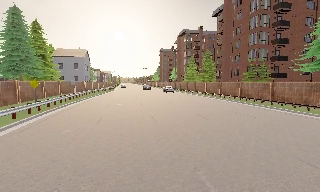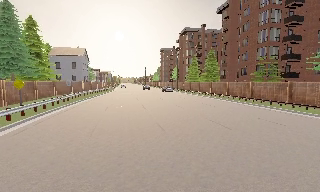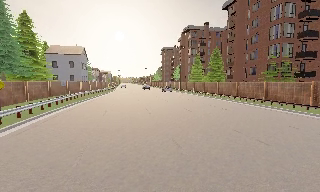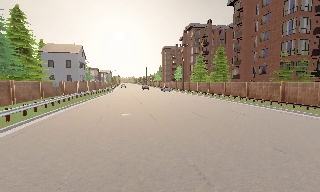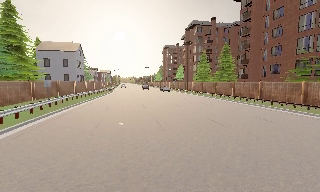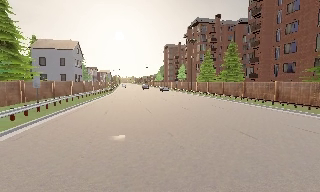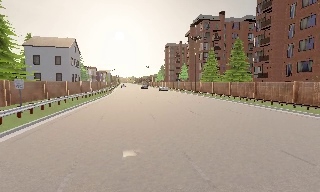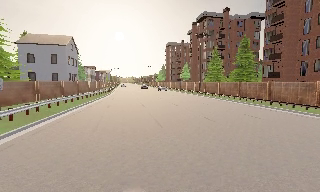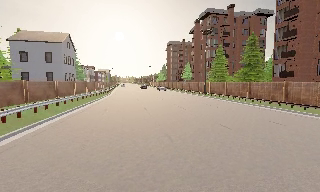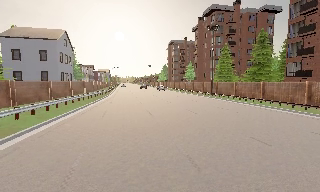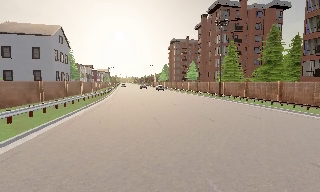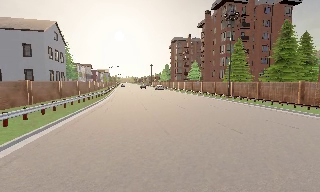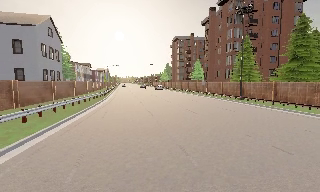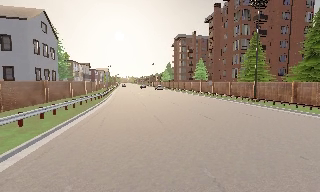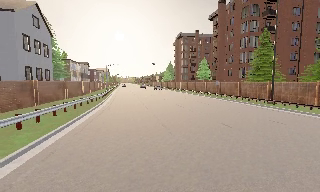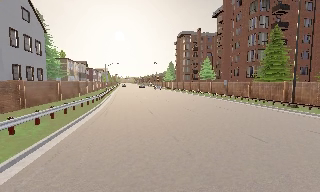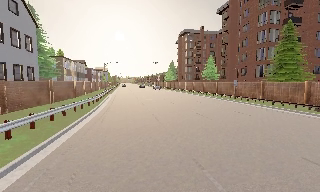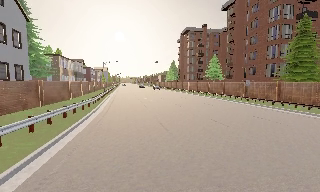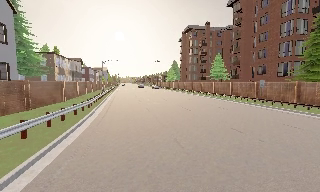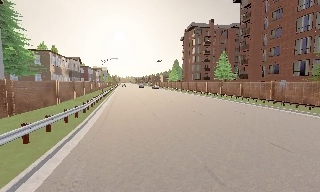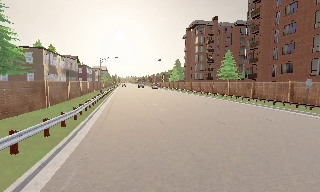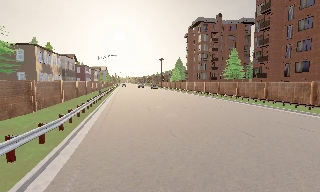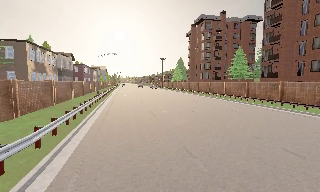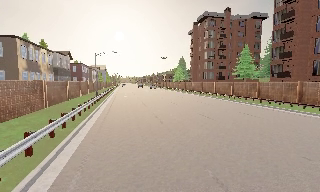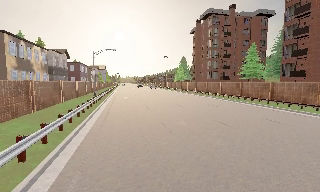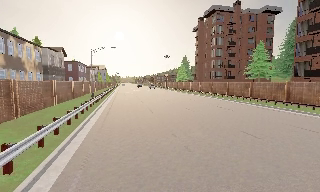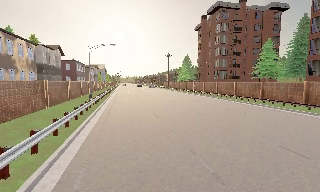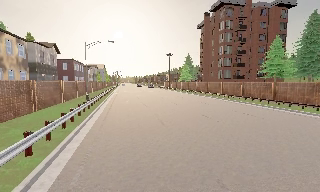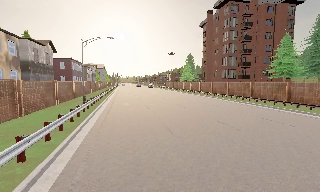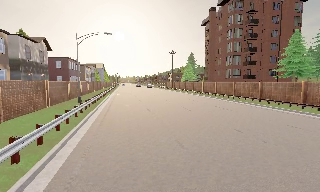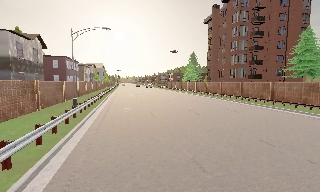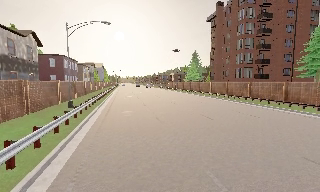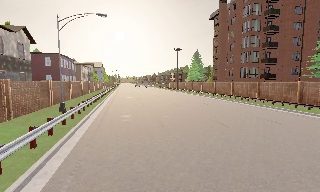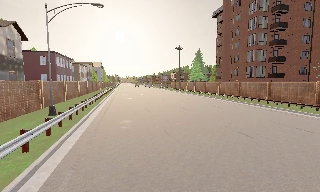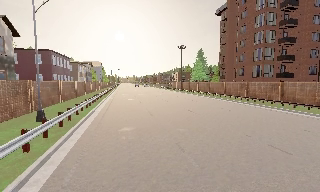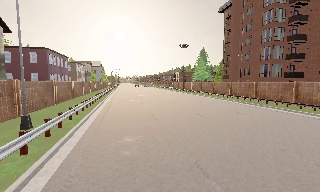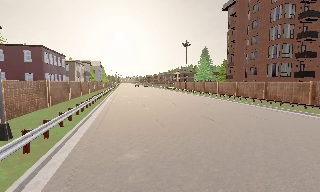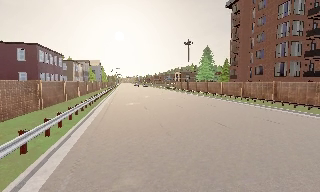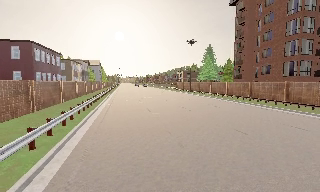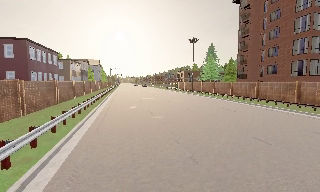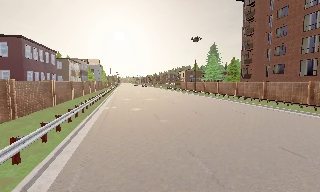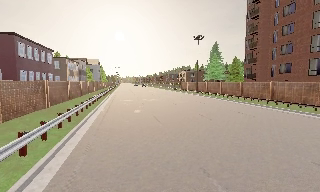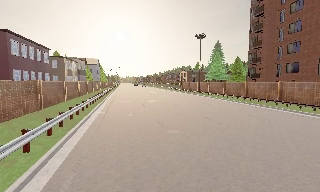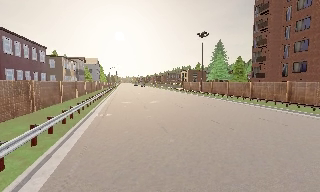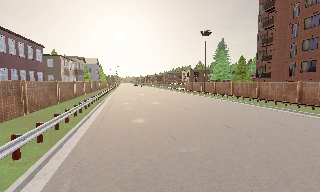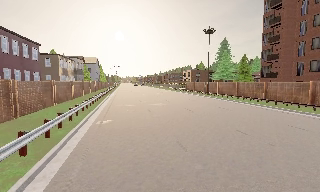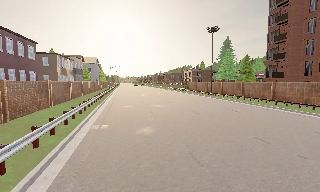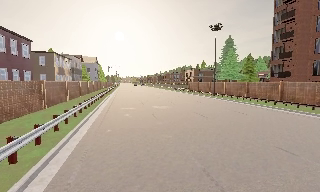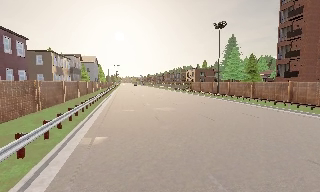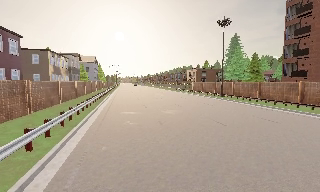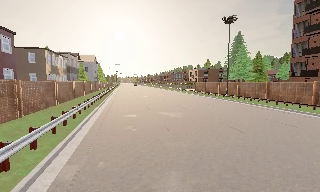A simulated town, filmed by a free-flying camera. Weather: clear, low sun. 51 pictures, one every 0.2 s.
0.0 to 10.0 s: The camera travels forward, about 90 m, so what stands in front looms larger. It loses speed.
The film runs forward here.
